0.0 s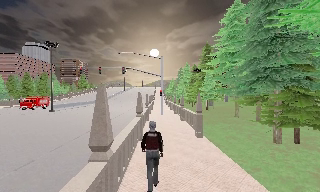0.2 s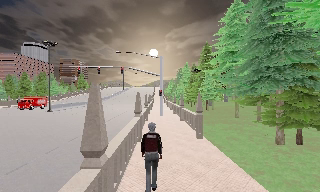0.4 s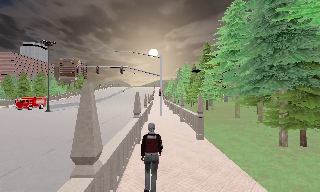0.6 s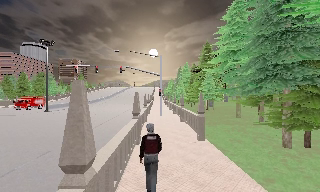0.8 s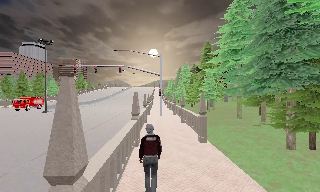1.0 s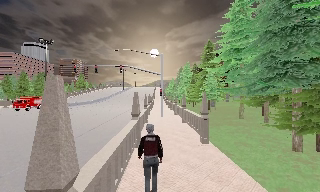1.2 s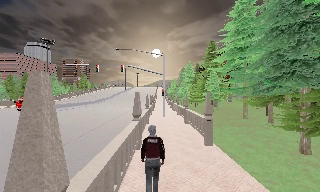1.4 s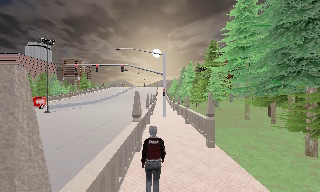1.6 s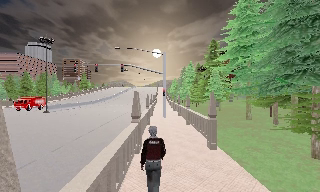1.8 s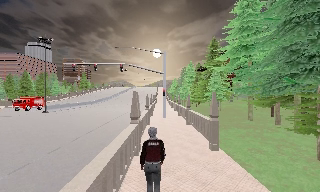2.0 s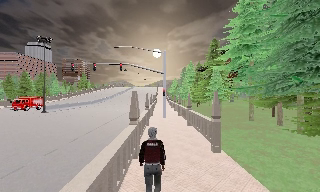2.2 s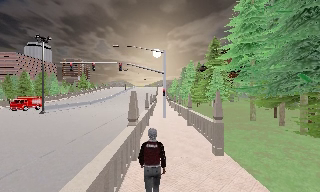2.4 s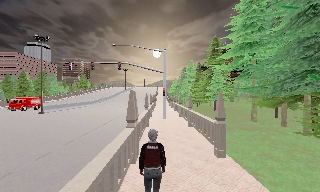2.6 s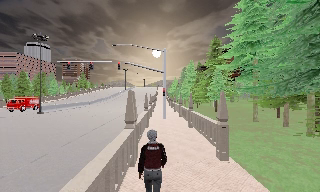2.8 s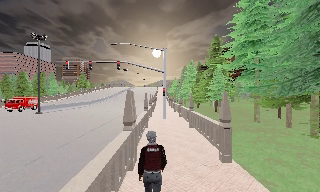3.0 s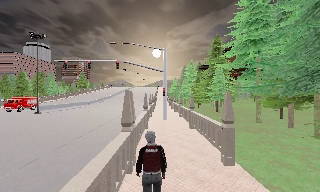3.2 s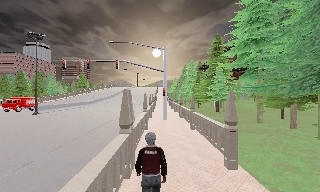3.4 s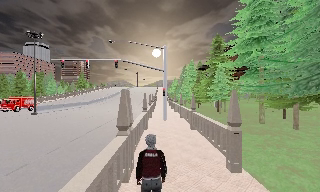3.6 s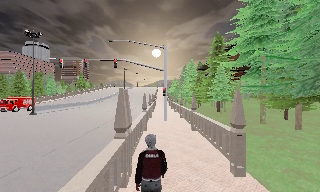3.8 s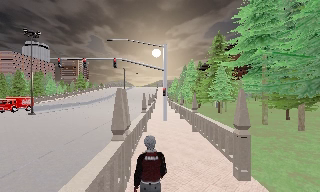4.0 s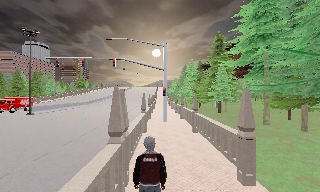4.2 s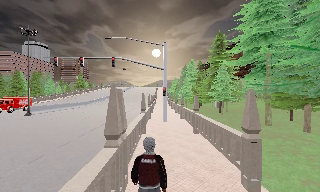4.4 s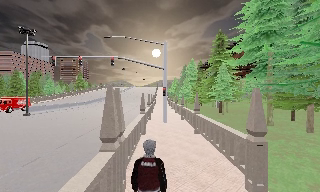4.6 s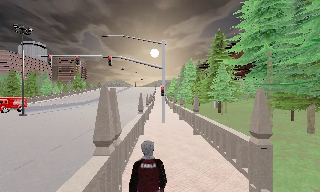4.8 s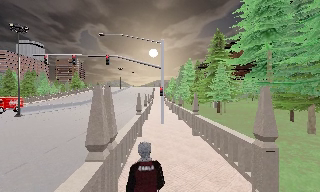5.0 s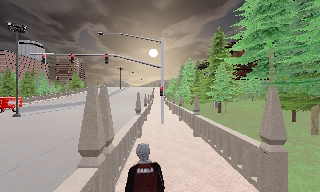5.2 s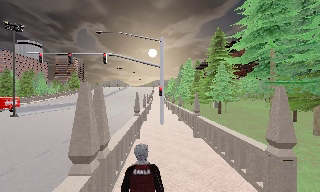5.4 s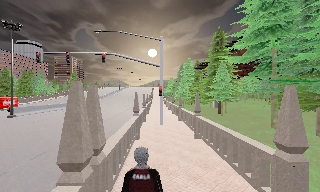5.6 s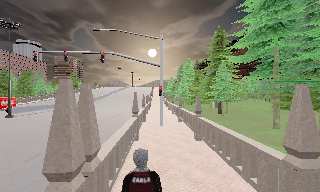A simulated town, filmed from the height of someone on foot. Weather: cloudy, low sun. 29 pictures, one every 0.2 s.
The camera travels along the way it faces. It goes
forward.
0.0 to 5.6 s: The camera travels forward, about 7 m, so what stands in front looms larger.
The film runs forward here.
